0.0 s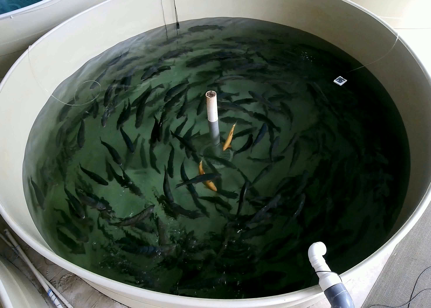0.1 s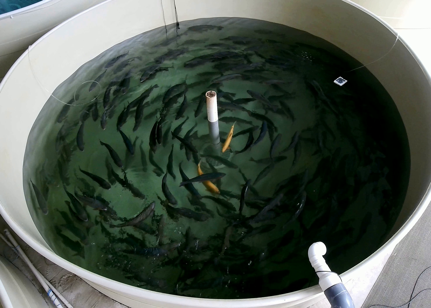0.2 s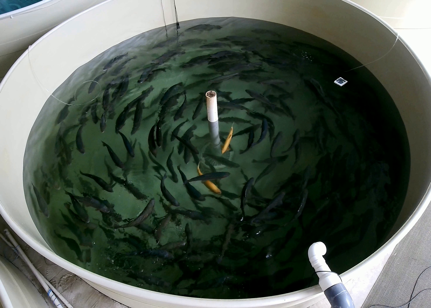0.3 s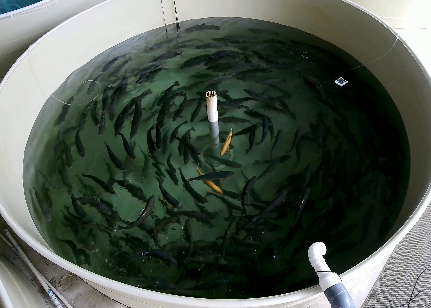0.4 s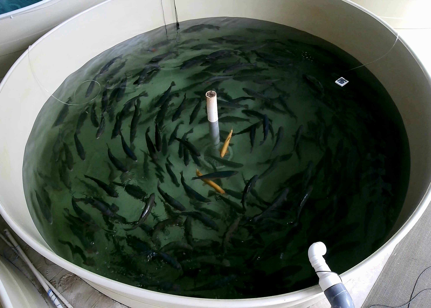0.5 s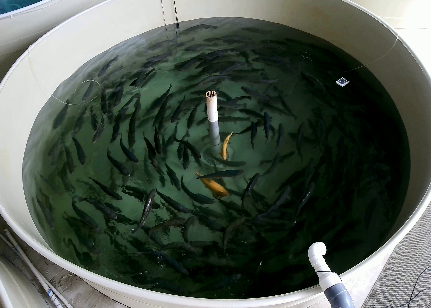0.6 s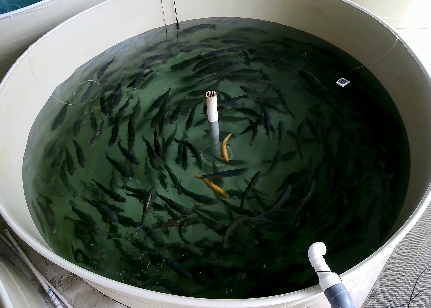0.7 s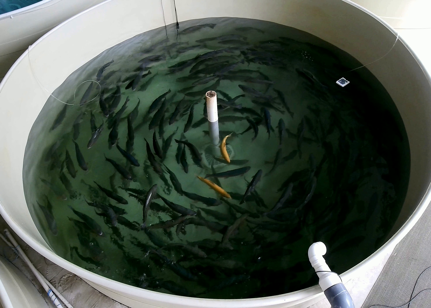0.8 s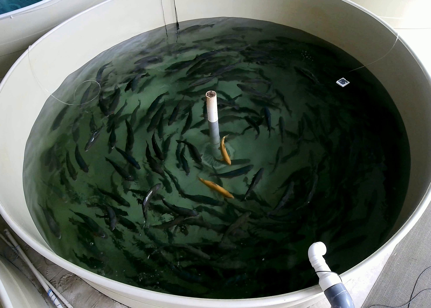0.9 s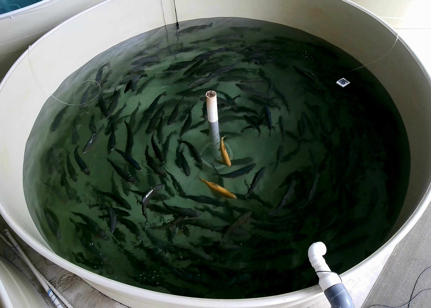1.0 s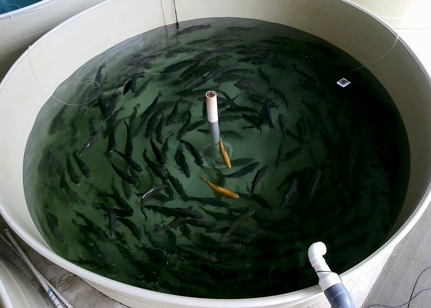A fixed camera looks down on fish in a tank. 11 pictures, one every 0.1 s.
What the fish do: Normal cruising.
